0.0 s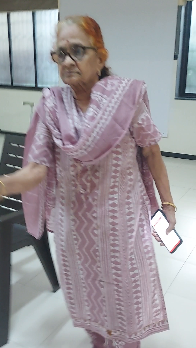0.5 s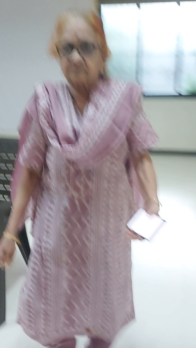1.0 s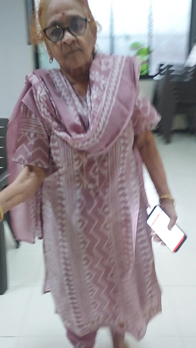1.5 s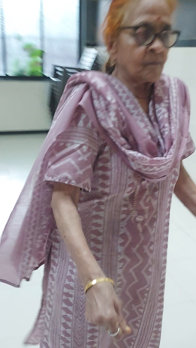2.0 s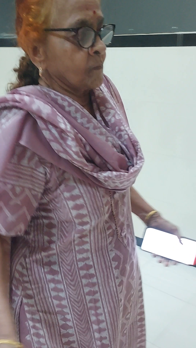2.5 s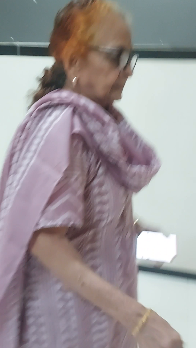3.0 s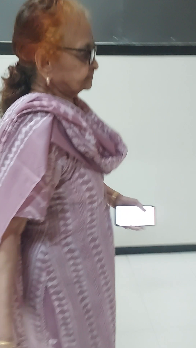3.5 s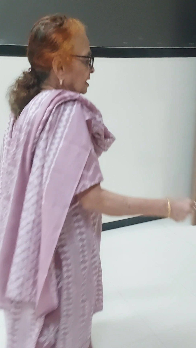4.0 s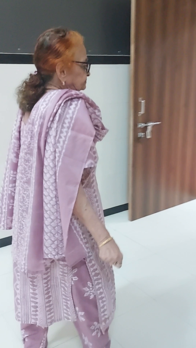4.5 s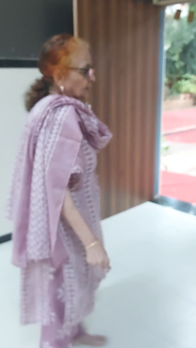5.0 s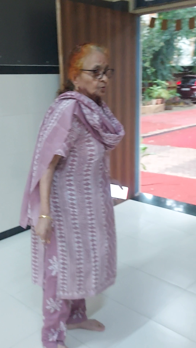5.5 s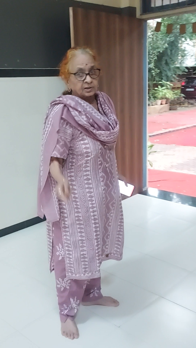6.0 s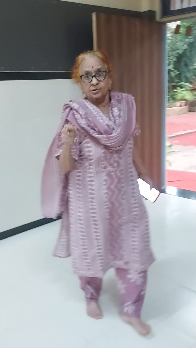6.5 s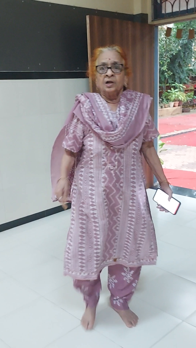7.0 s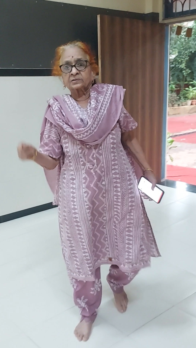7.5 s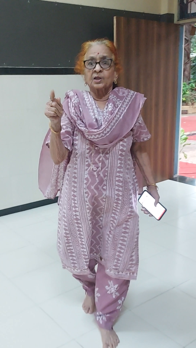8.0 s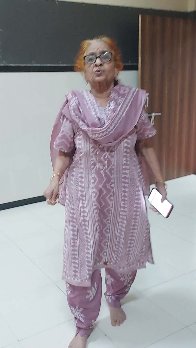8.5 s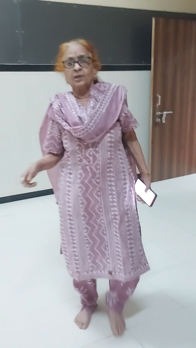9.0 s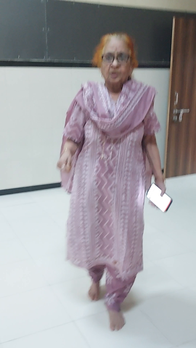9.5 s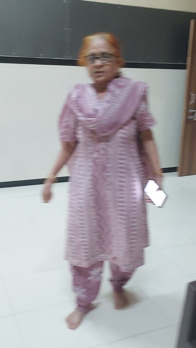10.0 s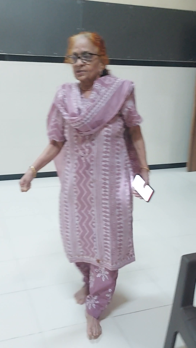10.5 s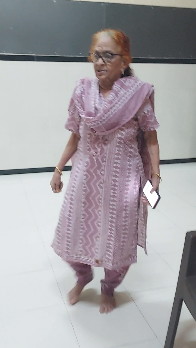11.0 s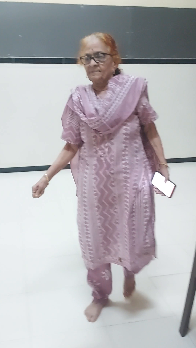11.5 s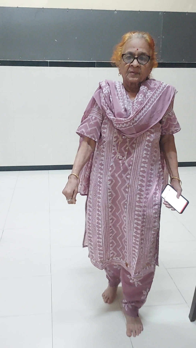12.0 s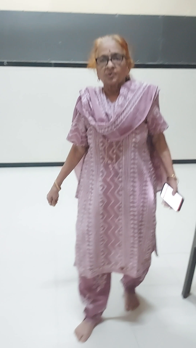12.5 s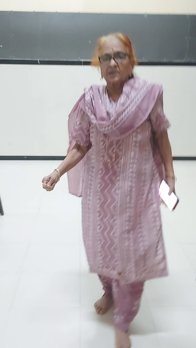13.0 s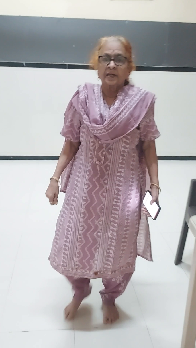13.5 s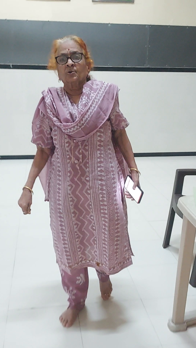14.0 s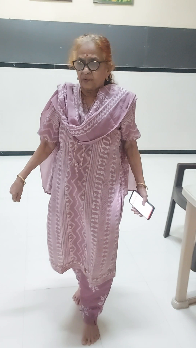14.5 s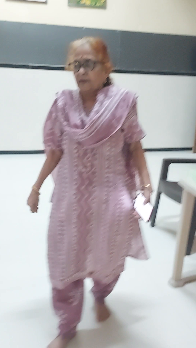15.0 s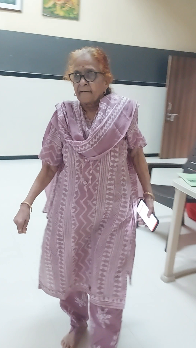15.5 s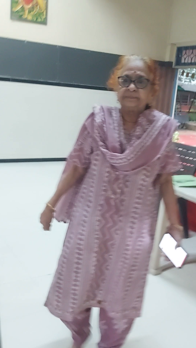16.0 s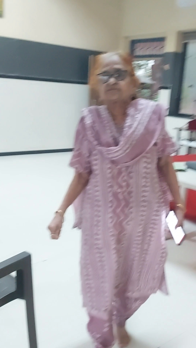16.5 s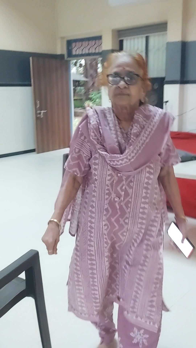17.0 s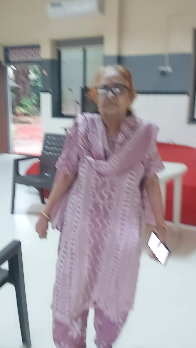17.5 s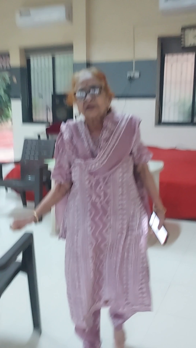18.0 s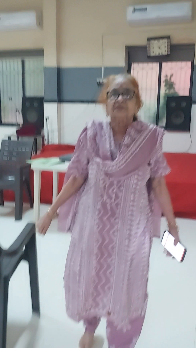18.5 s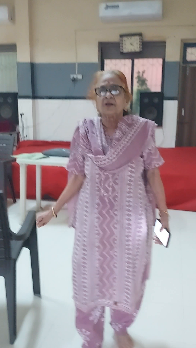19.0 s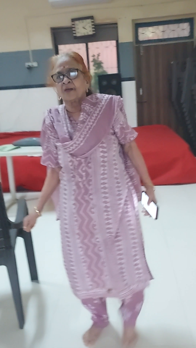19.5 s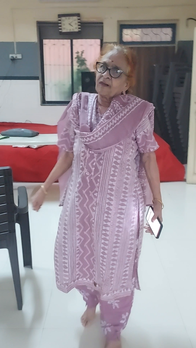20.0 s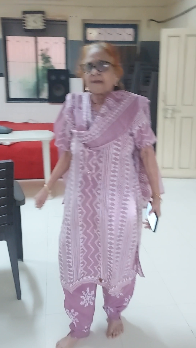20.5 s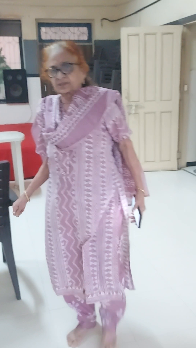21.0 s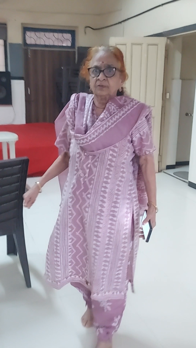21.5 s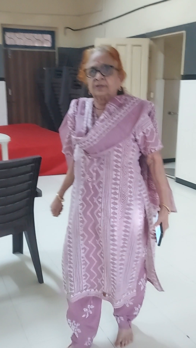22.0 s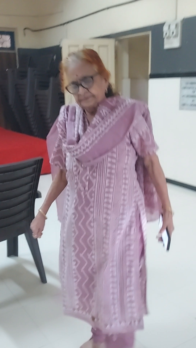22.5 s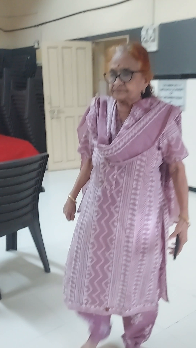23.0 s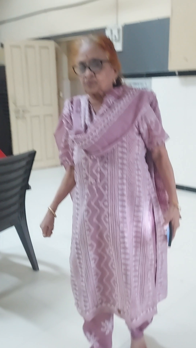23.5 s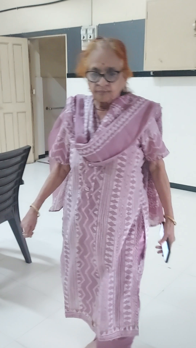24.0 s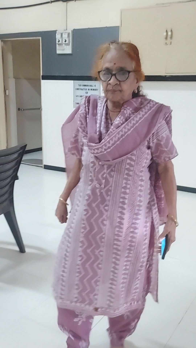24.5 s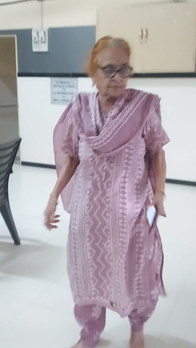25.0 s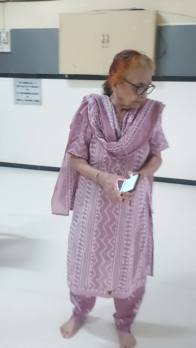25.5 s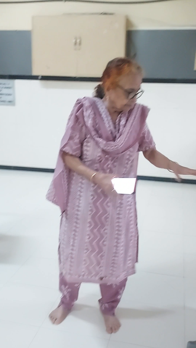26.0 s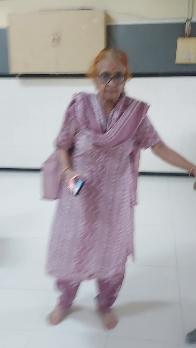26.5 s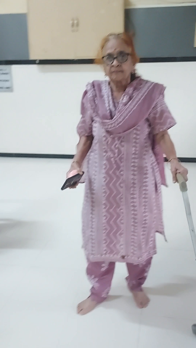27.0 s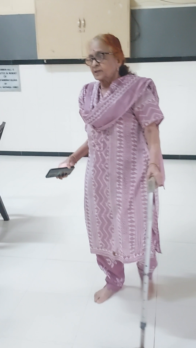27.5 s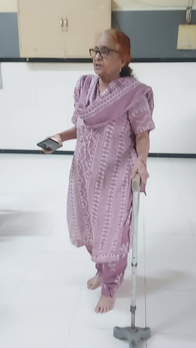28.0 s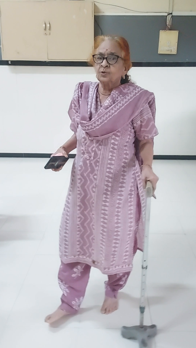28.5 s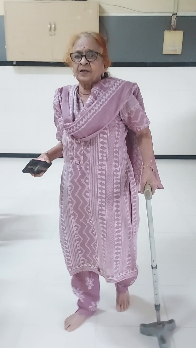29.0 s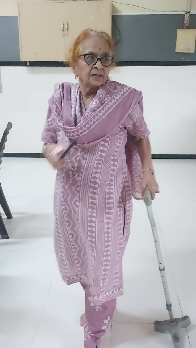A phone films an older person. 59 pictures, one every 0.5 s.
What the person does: Jogging.
